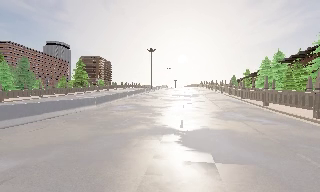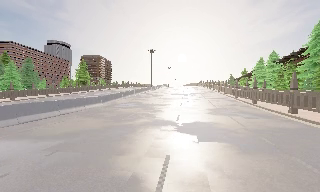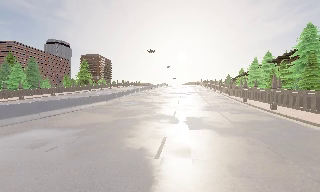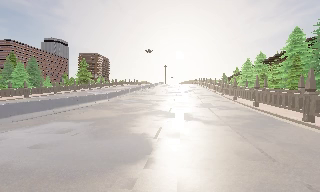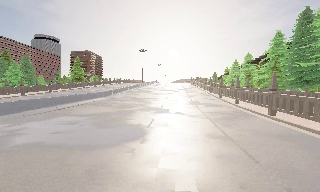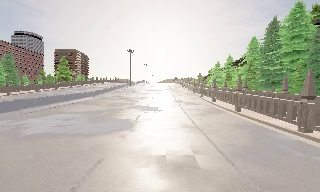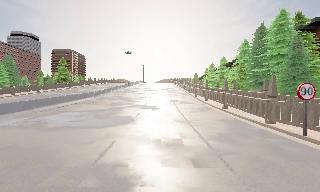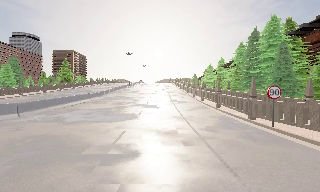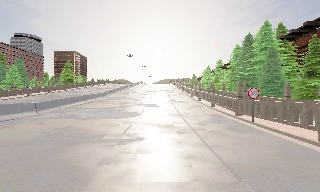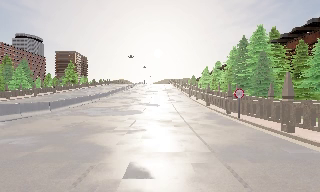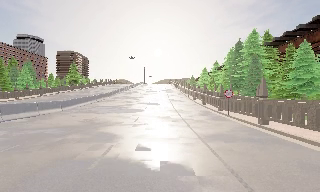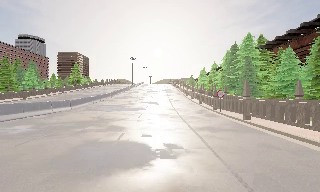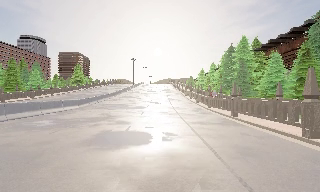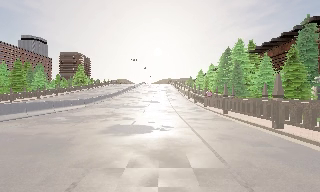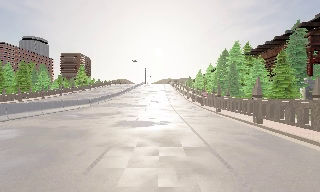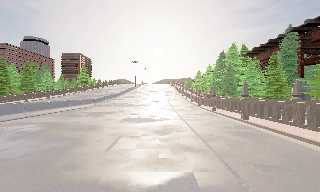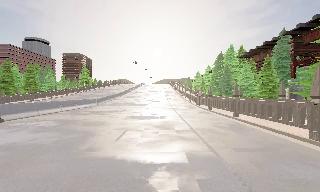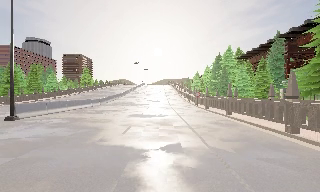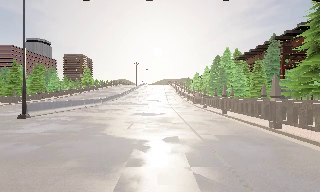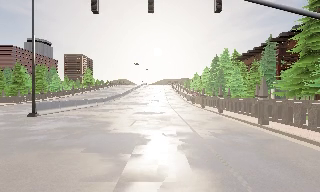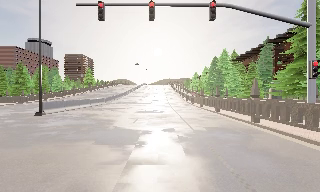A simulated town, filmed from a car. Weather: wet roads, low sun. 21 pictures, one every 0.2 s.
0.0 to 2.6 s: The camera travels backward, about 25 m, so what stands in front gets smaller.
2.6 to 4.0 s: The camera travels backward, about 8 m, so what stands in front gets smaller. It loses speed.
The film runs backward here.
